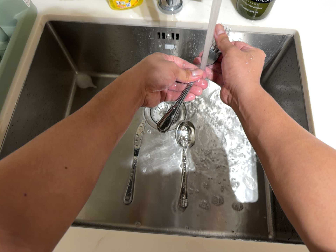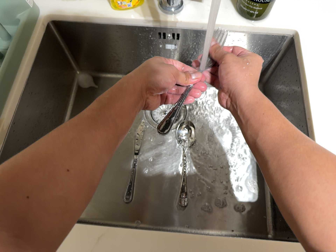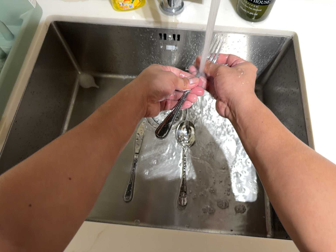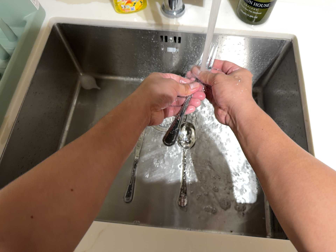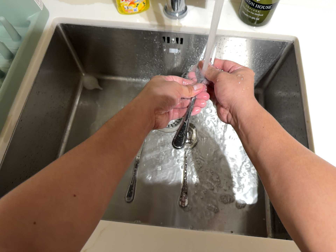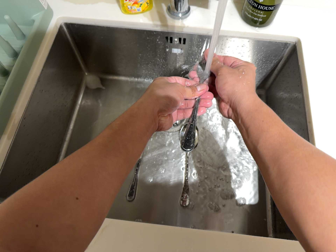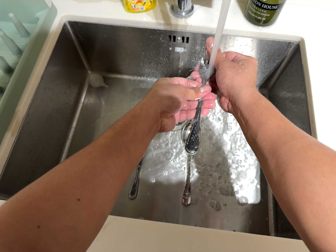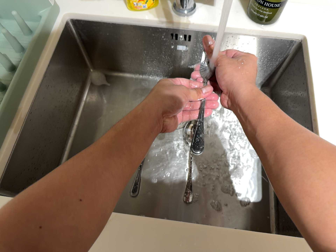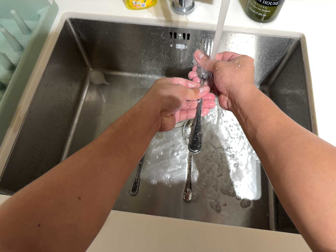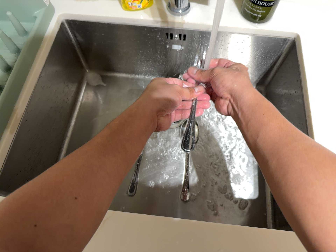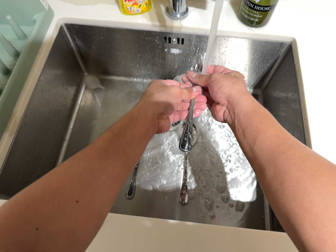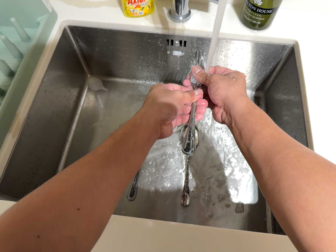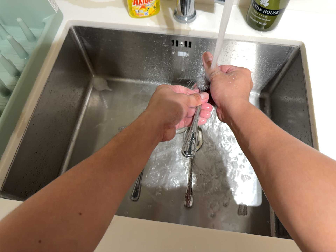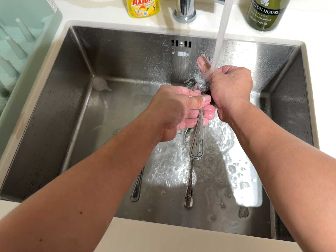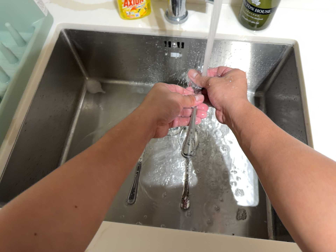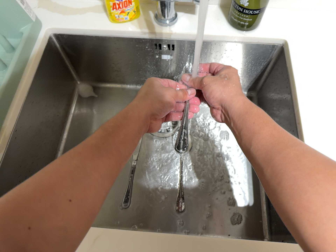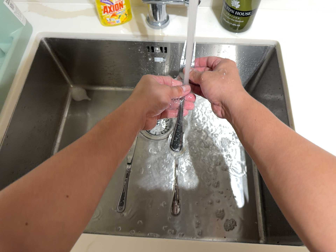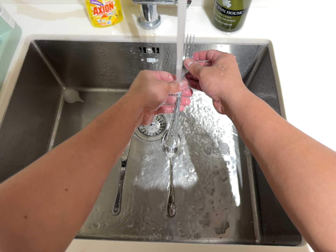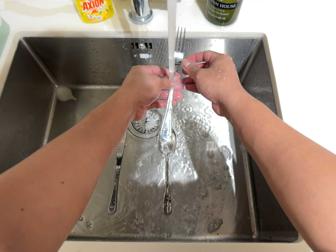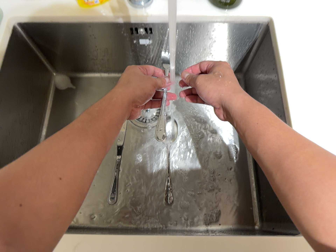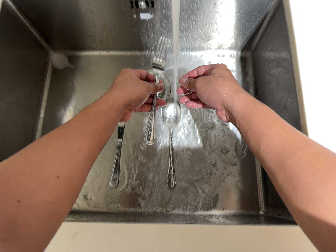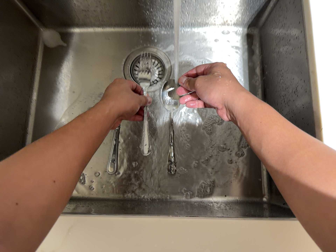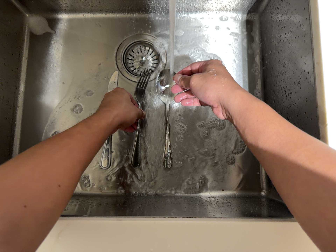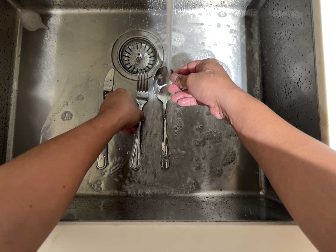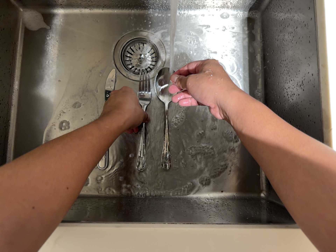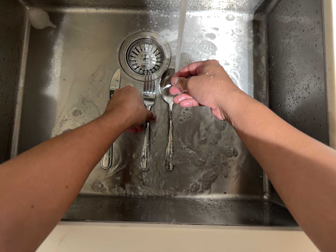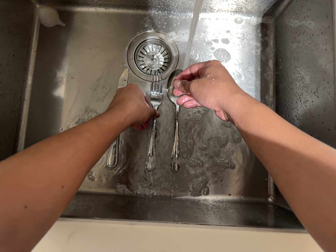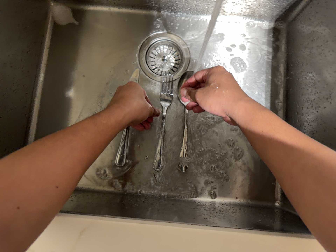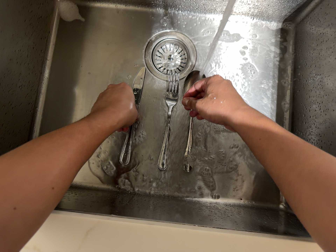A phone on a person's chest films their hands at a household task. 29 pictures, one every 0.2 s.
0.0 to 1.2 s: The camera shifts only a little, or ends up much as it began.
1.2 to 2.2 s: The camera keeps its place and its aim.
2.2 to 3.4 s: The camera shifts only a little, or ends up much as it began.
3.4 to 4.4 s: The camera travels forward, about 12 cm, so what stands in front looms larger. Its aim tips toward the bottom of its view by about 15 degrees, and the scene shifts upward.
4.4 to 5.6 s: The camera travels to its left, about 5 cm, so close, fixed things drift to the right.
The film runs backward here.
